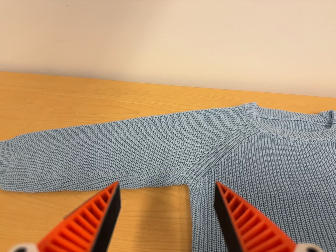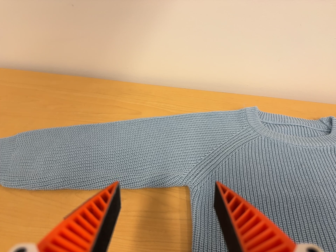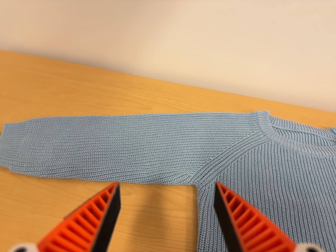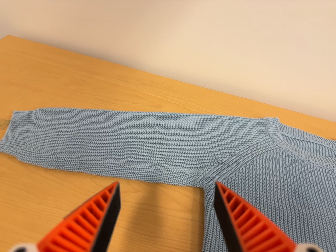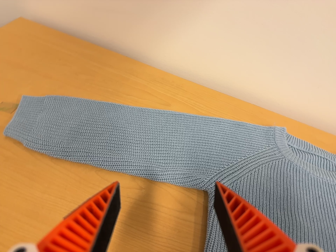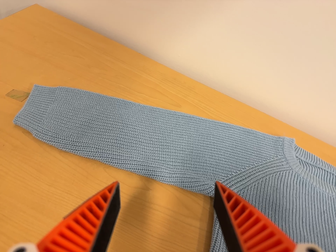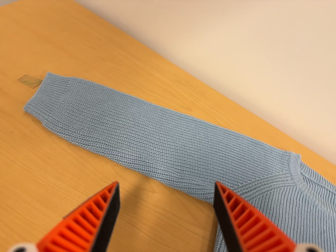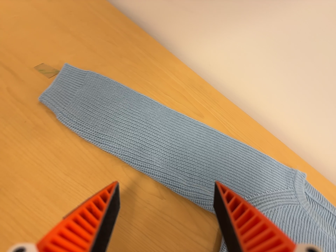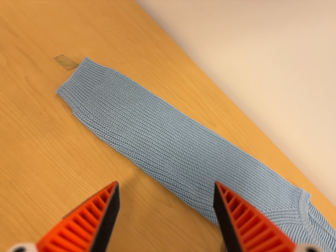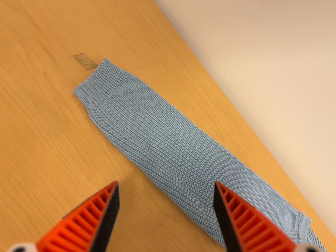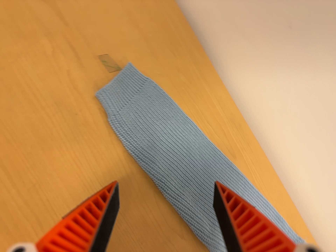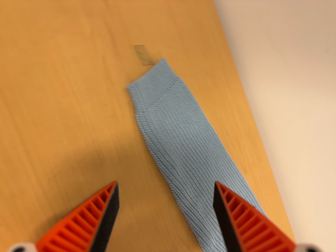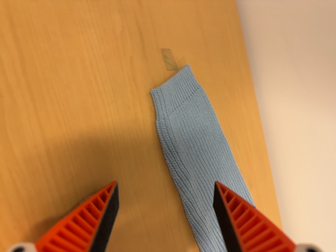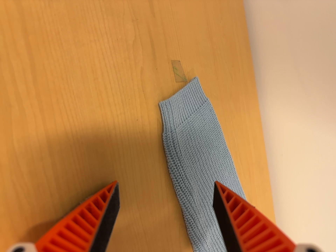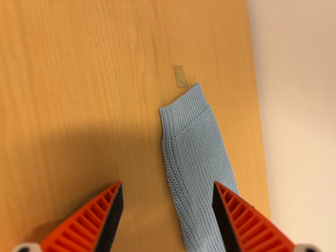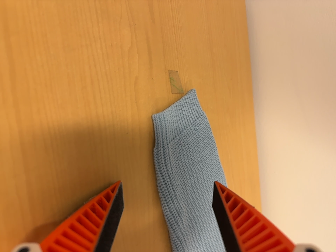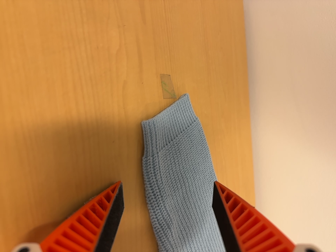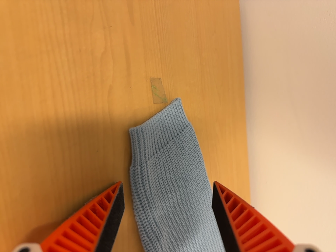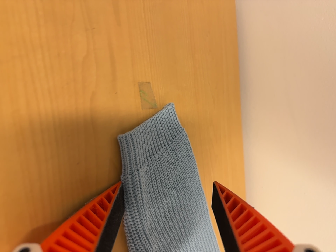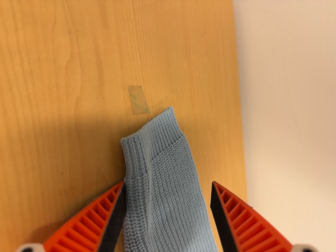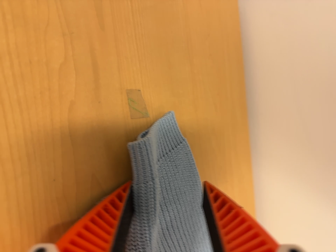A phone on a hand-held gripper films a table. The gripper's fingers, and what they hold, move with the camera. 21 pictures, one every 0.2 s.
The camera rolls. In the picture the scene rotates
clockwise.
0.0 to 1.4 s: The camera travels to its left, about 12 cm, so close, fixed things drift to the right. It rolls about its line of sight by about 35 degrees, and the scene rotates clockwise.
1.4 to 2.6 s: The camera travels to its left and toward the top of its view, about 18 cm, so close, fixed things drift to the right. It rolls about its line of sight by about 40 degrees, and the scene rotates clockwise.
2.6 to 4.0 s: The camera travels forward and toward the top of its view, about 10 cm, so what stands in front looms larger.
The film runs forward here.
